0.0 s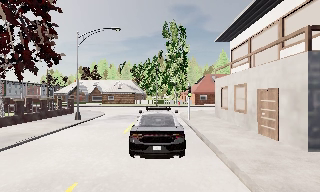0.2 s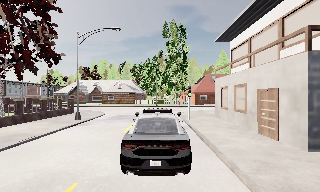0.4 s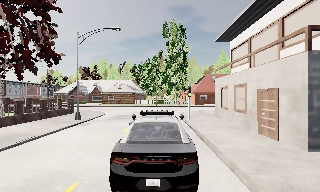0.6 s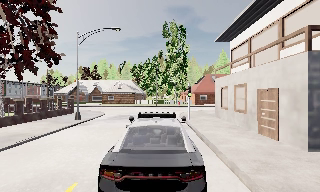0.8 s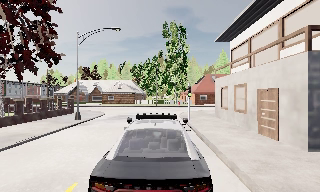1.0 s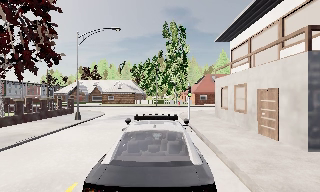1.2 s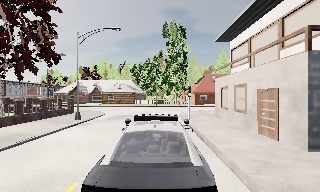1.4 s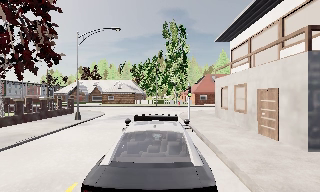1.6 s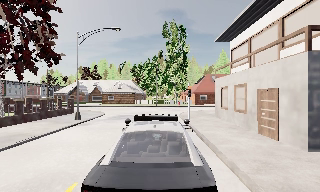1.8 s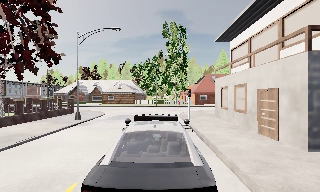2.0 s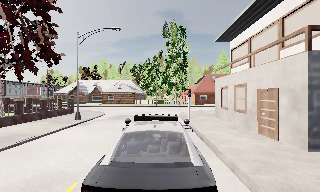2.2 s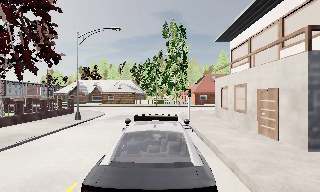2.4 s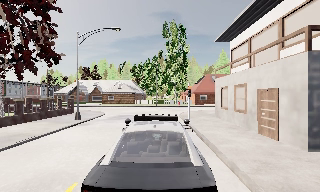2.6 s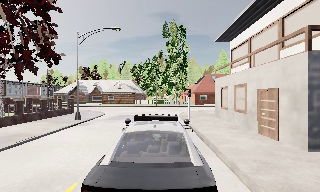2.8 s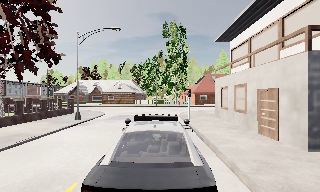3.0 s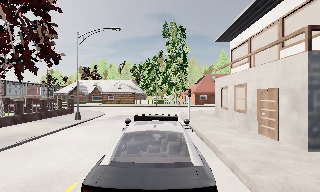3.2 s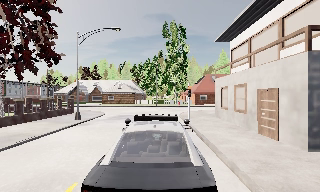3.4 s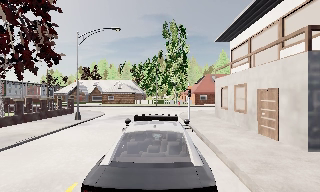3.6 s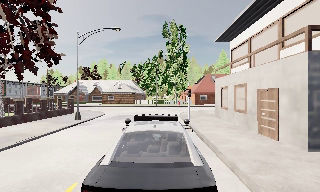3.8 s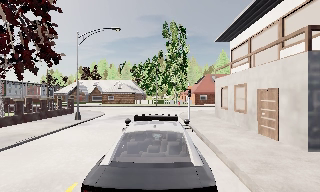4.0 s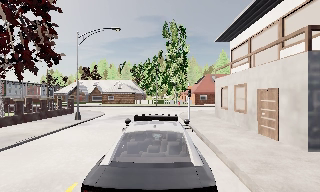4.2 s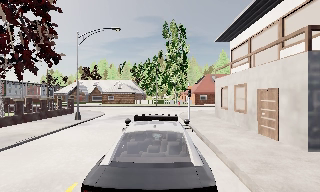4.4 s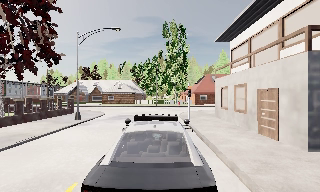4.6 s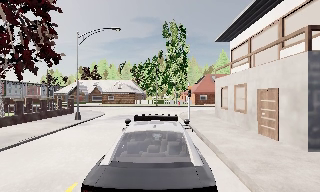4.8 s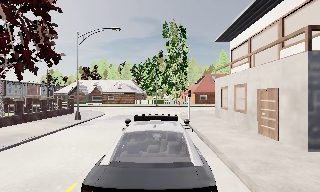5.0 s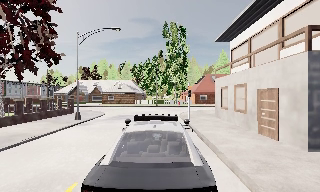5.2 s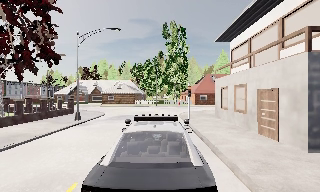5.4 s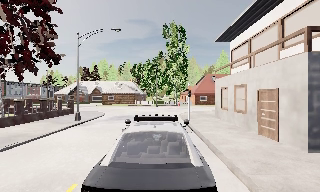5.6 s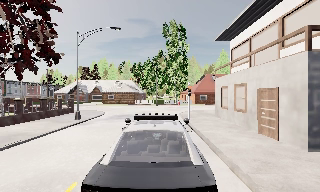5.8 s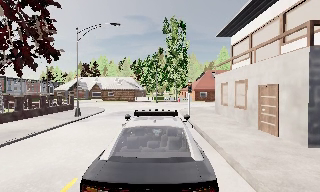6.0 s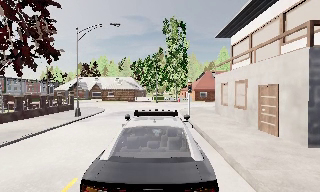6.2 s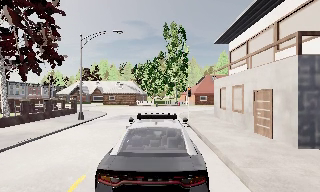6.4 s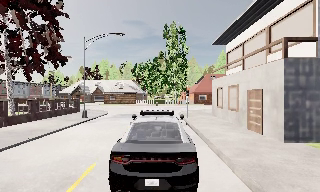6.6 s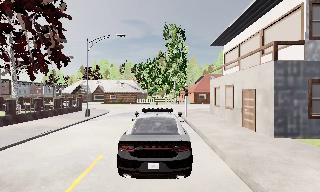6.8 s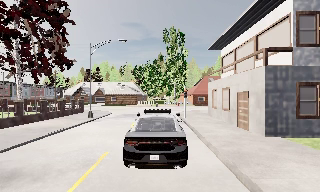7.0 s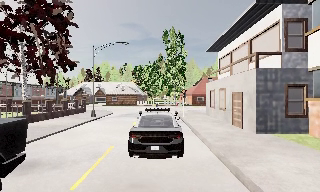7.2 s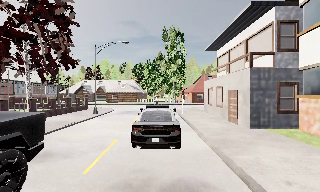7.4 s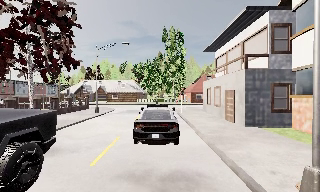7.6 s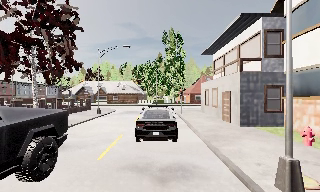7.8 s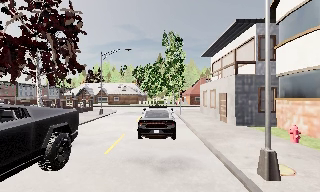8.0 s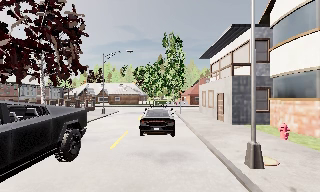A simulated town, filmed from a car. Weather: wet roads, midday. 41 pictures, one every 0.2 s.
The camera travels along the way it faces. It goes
backward.
0.0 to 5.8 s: The camera keeps its place and its aim.
5.8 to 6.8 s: The camera travels backward, about 2.5 m, so what stands in front gets smaller. It gains speed.
6.8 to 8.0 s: The camera travels backward, about 3.5 m, so what stands in front gets smaller.
The film runs backward here.
